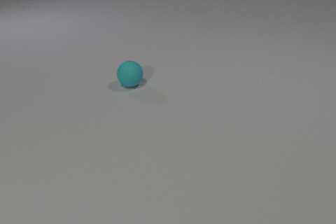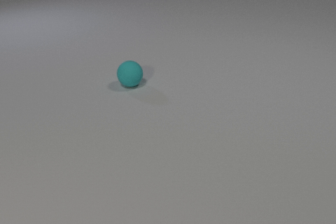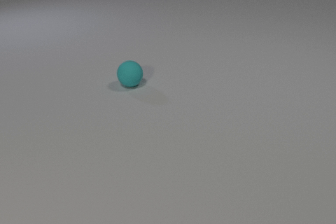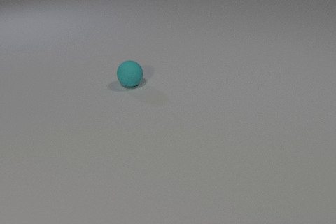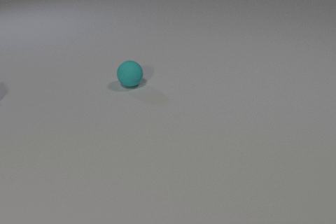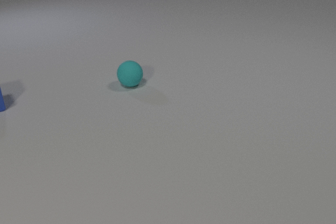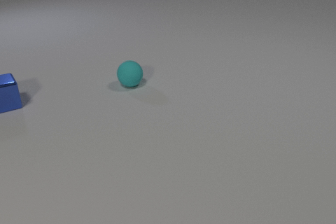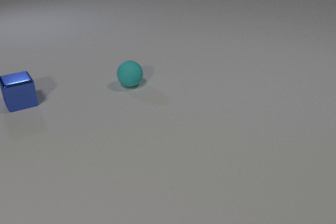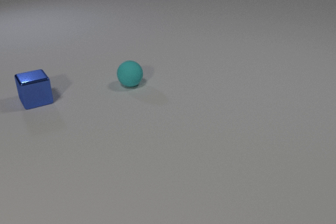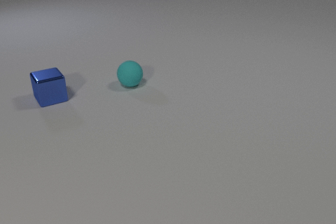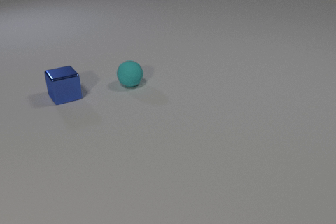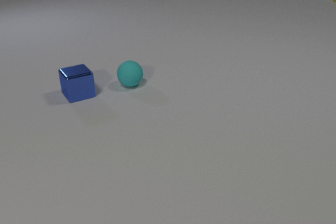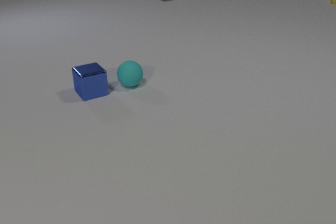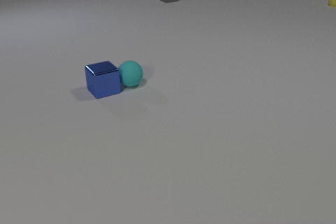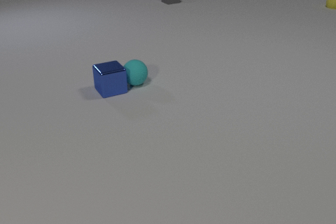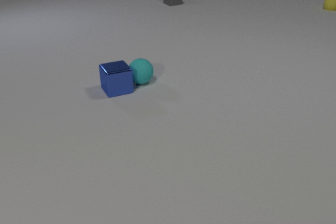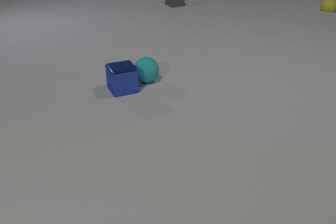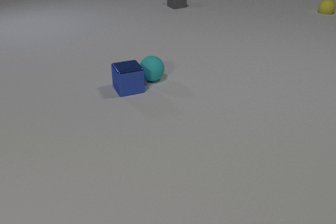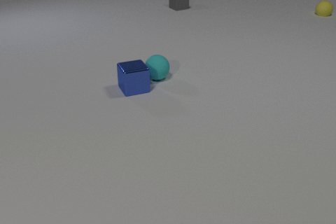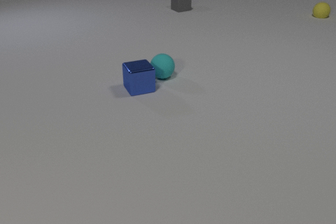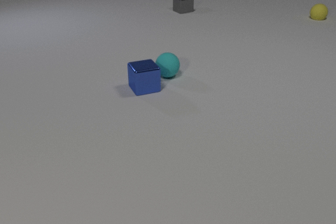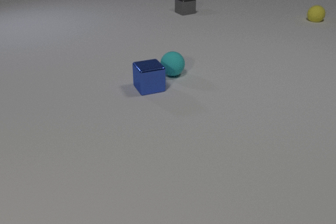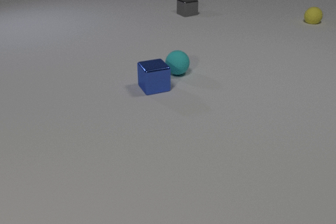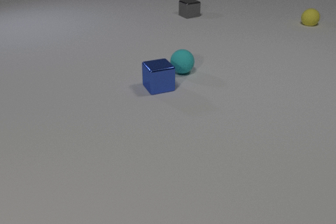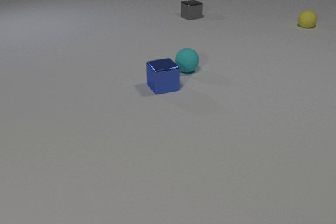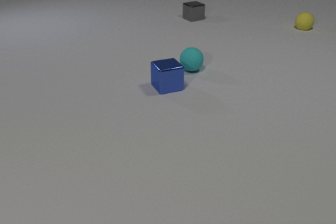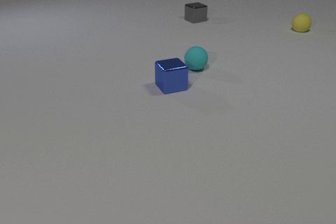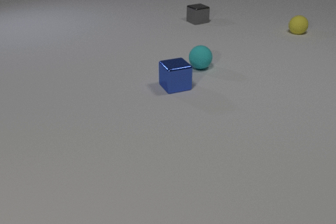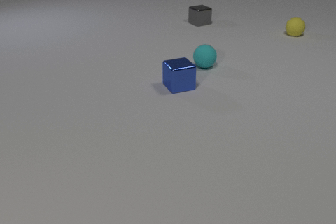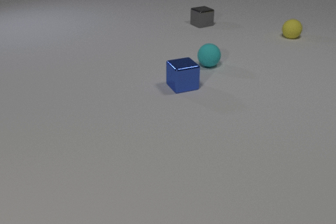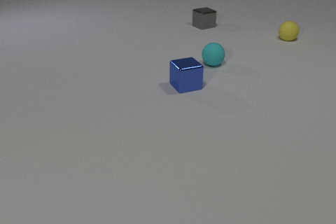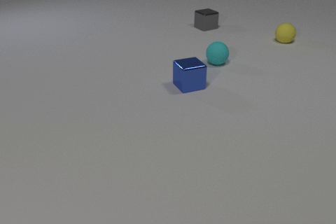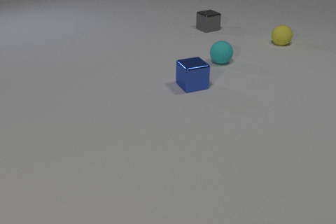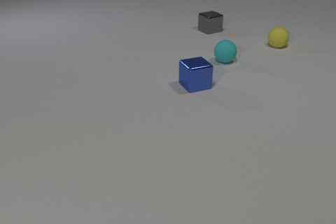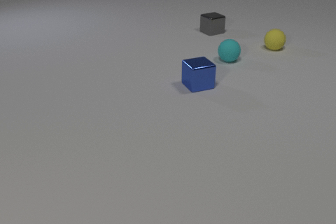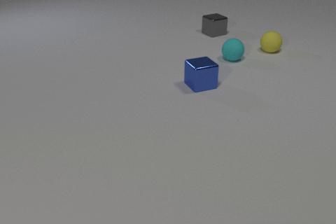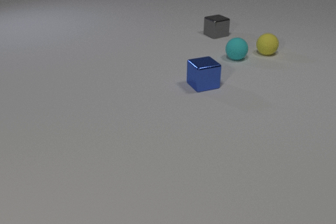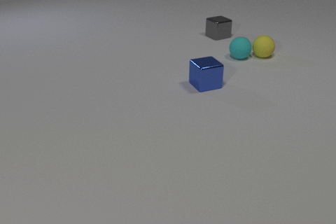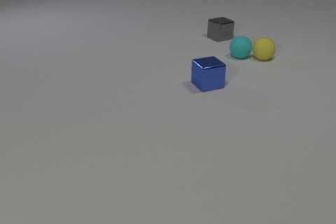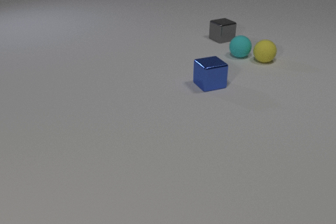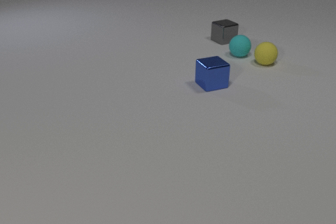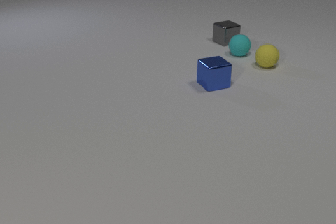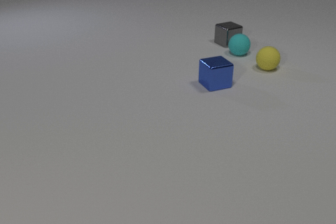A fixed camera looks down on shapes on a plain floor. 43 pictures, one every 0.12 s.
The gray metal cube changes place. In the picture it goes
toward the camera.
The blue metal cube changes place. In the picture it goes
to the right.
0.00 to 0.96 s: The blue metal cube comes in at the left edge, slides to the right.
0.96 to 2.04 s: The blue metal cube slides to the right. The cyan rubber sphere rolls to the right and away from the camera. The yellow rubber sphere comes in at the right edge, rolls toward the camera. The gray metal cube comes in at the top edge, slides toward the camera. The blue metal cube and the cyan rubber sphere collide.
2.04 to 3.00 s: The blue metal cube slides to the right. The cyan rubber sphere rolls to the right and away from the camera. The yellow rubber sphere rolls toward the camera. The gray metal cube slides toward the camera.
3.00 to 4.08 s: The blue metal cube slides to the right. The cyan rubber sphere rolls to the right and away from the camera. The yellow rubber sphere rolls toward the camera. The gray metal cube slides toward the camera and to the right.
4.08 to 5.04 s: The blue metal cube slides to the right. The cyan rubber sphere rolls away from the camera and to the right. The yellow rubber sphere rolls toward the camera. The gray metal cube slides toward the camera and to the right. The cyan rubber sphere and the yellow rubber sphere collide.
Are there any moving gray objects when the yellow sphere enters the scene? yes.
What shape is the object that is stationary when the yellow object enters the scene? sphere.
How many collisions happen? 2.
